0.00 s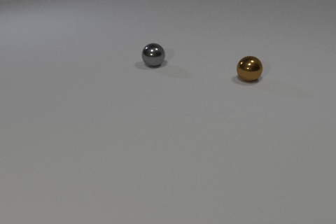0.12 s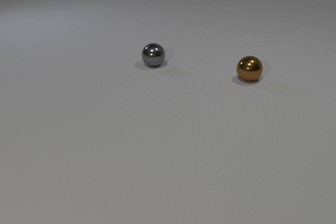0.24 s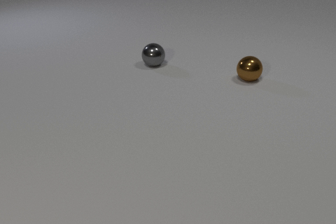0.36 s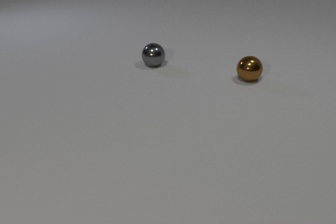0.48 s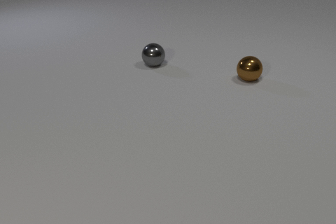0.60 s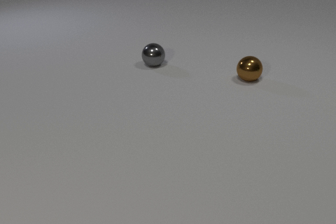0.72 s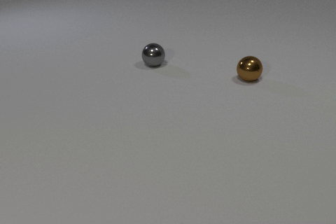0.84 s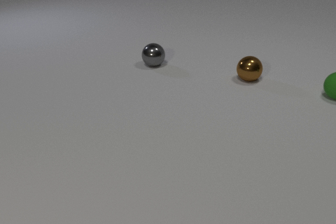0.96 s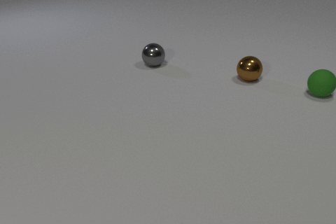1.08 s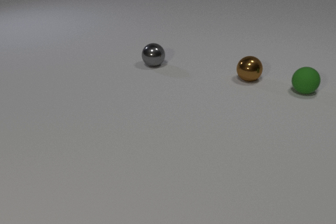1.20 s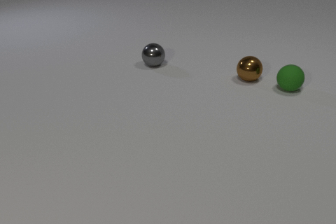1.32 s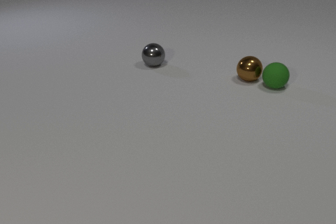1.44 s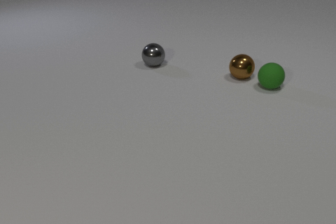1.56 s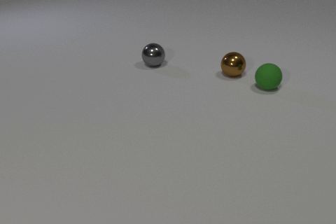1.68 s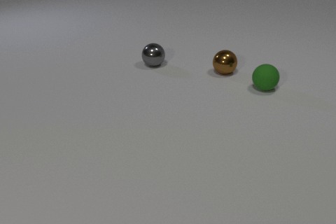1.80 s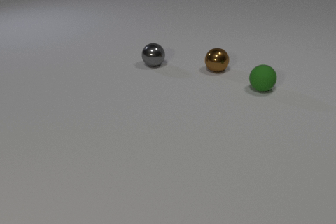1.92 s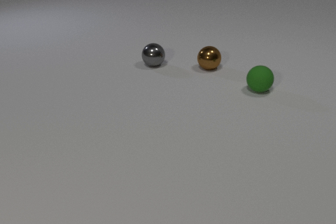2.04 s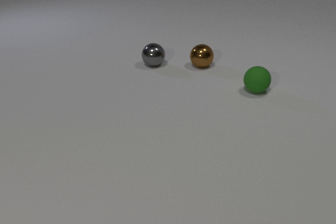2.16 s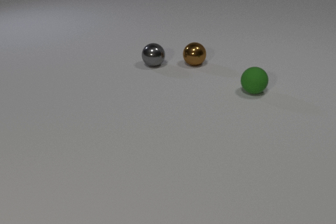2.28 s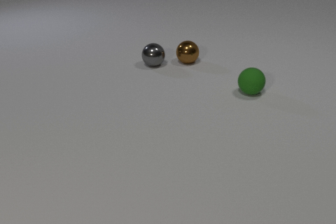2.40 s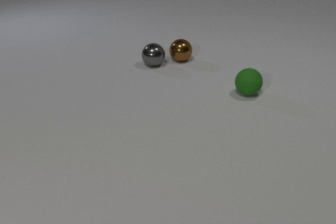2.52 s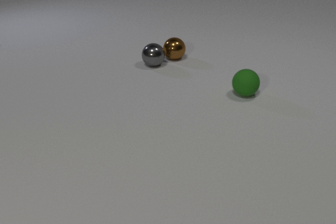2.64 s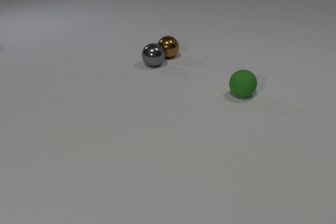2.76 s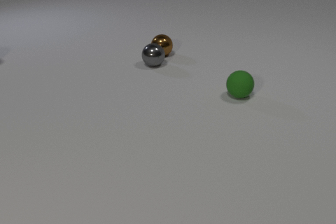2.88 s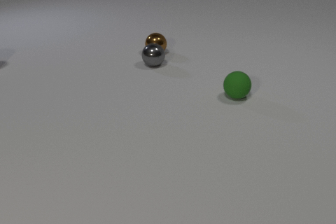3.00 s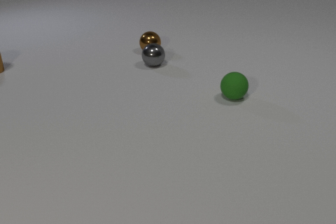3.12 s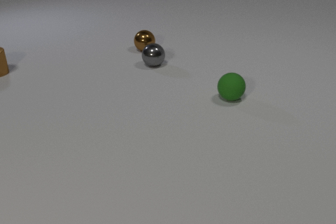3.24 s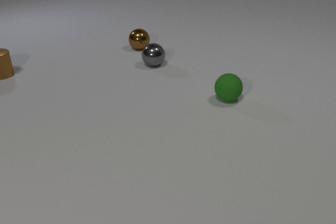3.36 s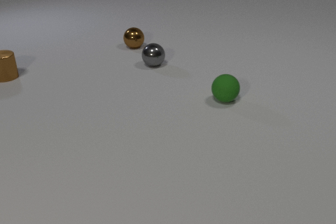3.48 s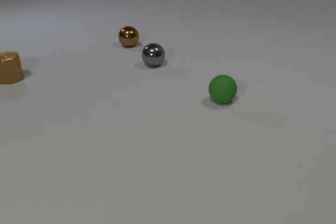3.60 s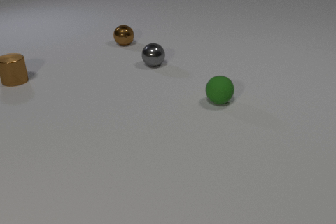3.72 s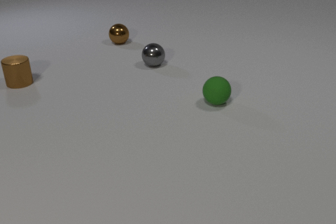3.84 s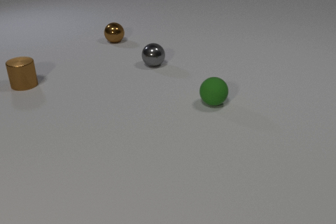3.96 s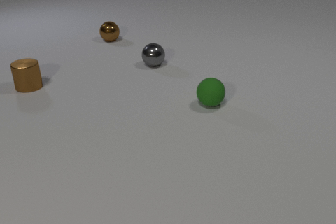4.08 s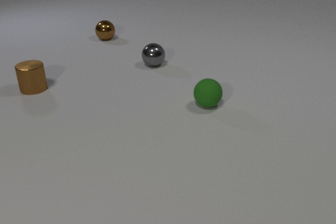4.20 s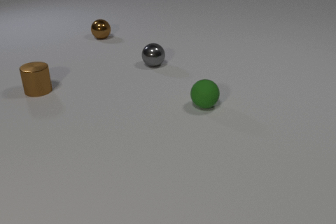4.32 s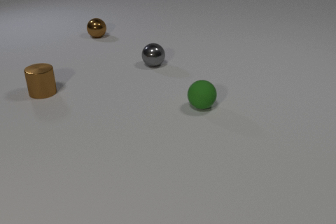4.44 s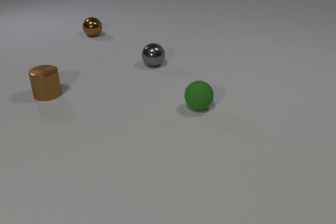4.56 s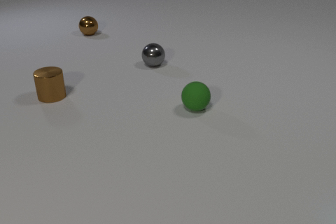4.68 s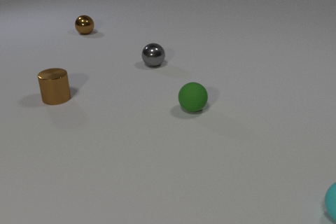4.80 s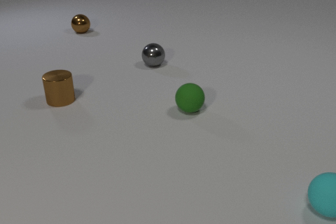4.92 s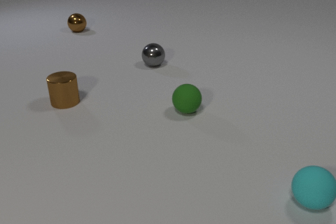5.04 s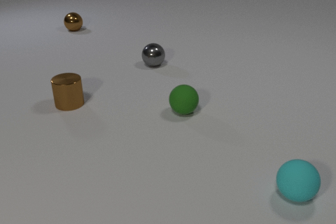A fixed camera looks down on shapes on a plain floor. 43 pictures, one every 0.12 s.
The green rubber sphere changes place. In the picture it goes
to the left.
0.00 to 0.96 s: The green rubber sphere comes in at the right edge, rolls to the left.
0.96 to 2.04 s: The green rubber sphere rolls to the left. The brown metal sphere rolls to the left and away from the camera. The green rubber sphere and the brown metal sphere collide.
2.04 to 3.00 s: The green rubber sphere rolls to the left and toward the camera. The brown metal sphere rolls to the left and away from the camera. The brown metal cylinder comes in at the left edge, slides toward the camera.
3.00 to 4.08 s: The green rubber sphere rolls to the left and toward the camera. The brown metal sphere rolls to the left and away from the camera. The brown metal cylinder slides toward the camera and to the right.
4.08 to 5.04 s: The green rubber sphere rolls to the left and toward the camera. The brown metal sphere rolls away from the camera and to the left. The cyan rubber sphere comes in at the right edge, rolls to the left. The brown metal cylinder slides toward the camera and to the right.
How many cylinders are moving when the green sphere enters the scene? 0.
What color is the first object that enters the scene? green.
What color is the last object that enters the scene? cyan.
